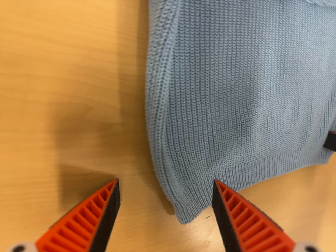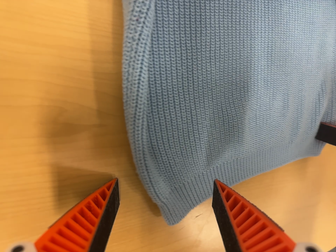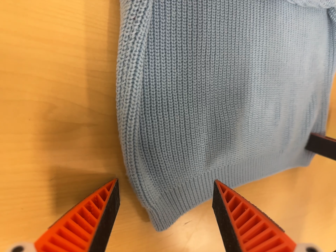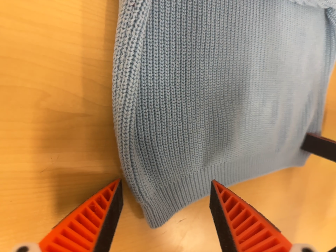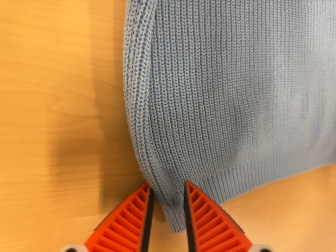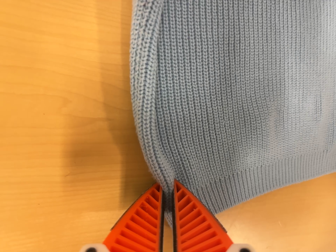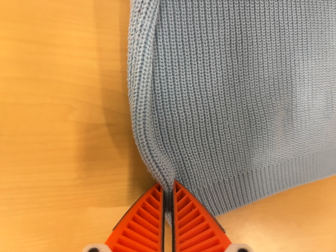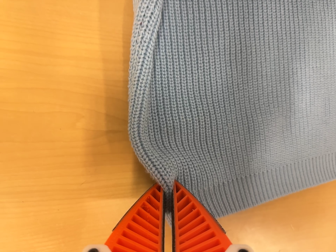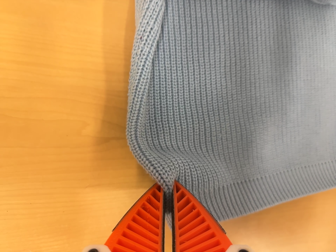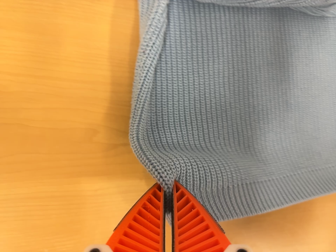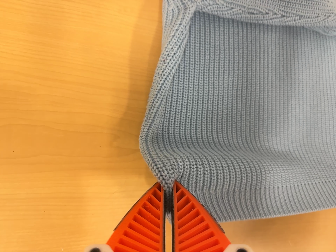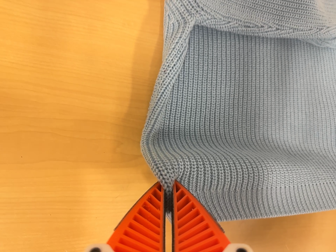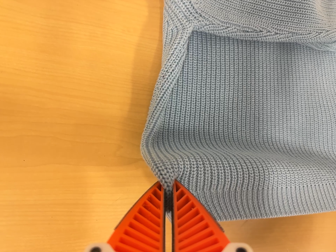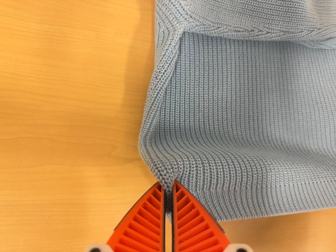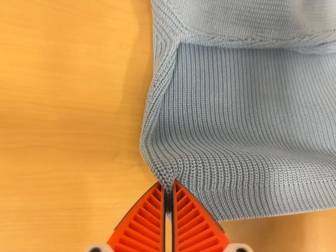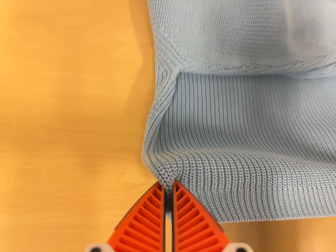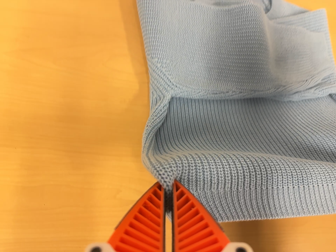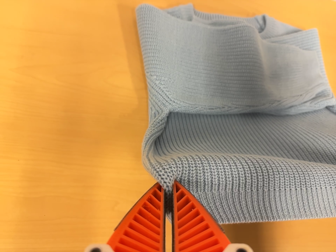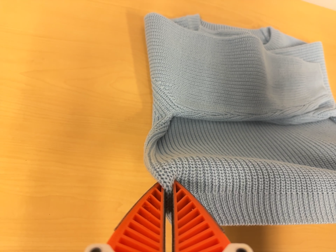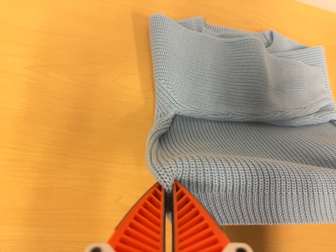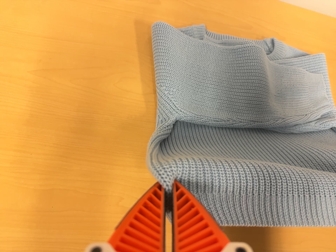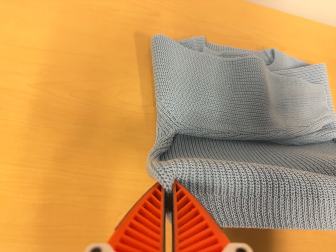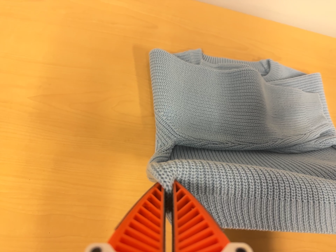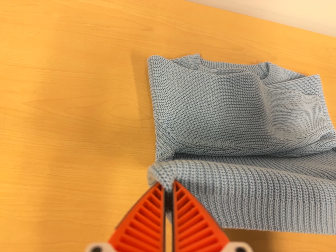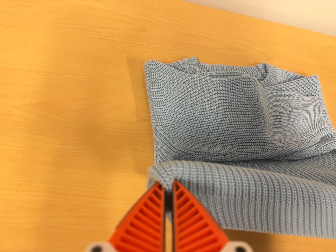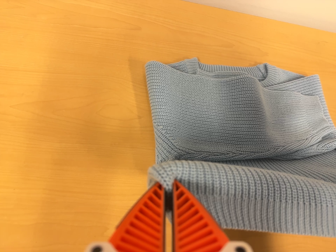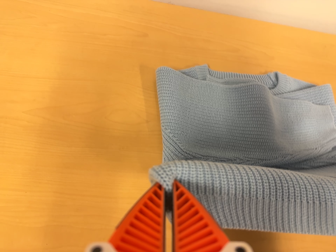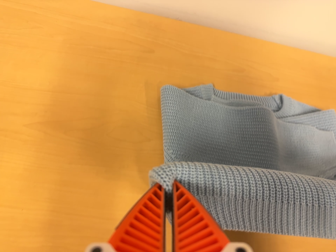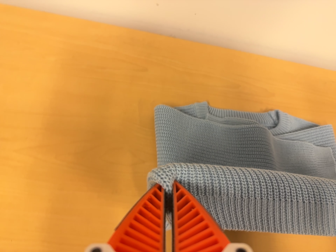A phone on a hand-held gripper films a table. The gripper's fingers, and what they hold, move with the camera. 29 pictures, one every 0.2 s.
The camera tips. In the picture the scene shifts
downward.
0.0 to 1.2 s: The camera shifts only a little, or ends up much as it began.
1.2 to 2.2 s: The camera travels backward, about 6 cm, so what stands in front gets smaller.
2.2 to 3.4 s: The camera travels backward, about 9 cm, so what stands in front gets smaller. Its aim tips toward the top of its view by about 15 degrees, and the scene shifts downward.
3.4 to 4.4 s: The camera shifts only a little, or ends up much as it began.
4.4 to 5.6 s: The camera travels toward the top of its view, about 5 cm, so close, fixed things drift downward.
The film runs forward here.
